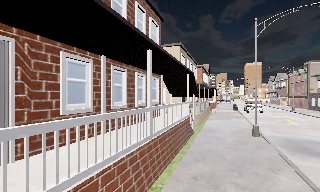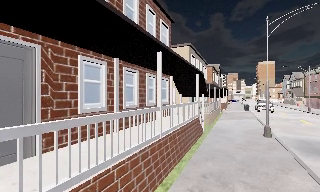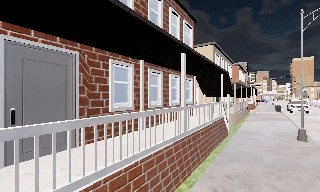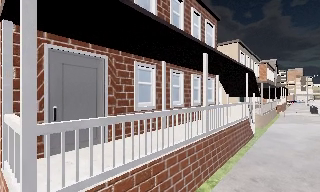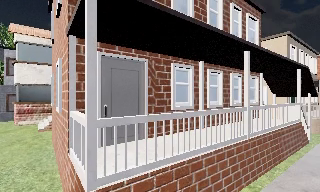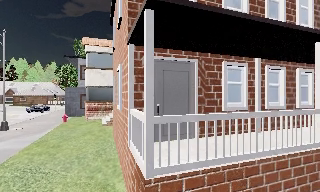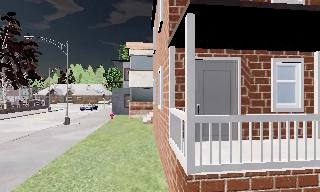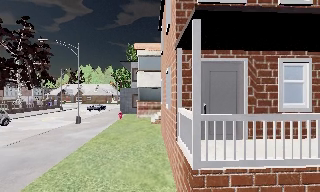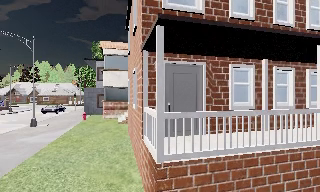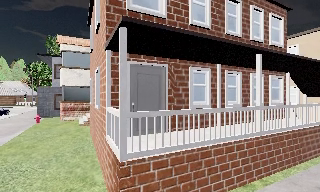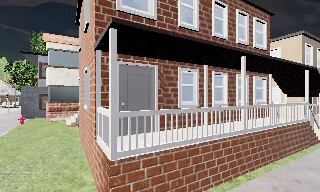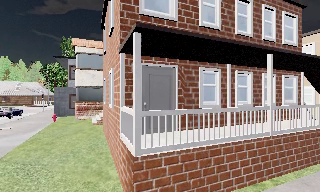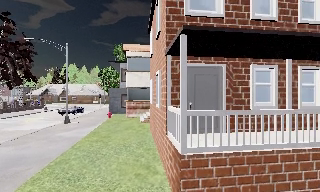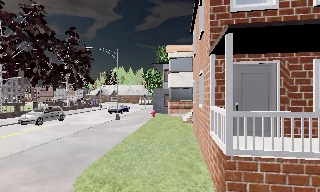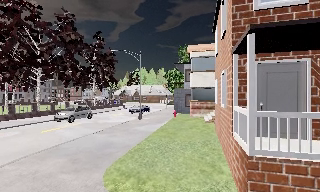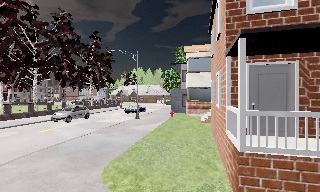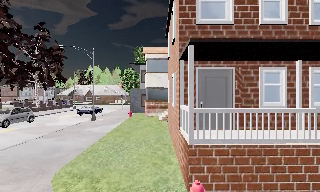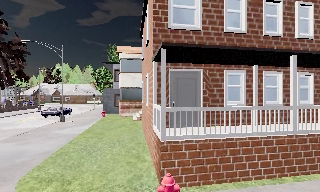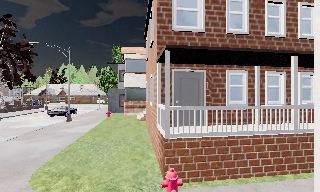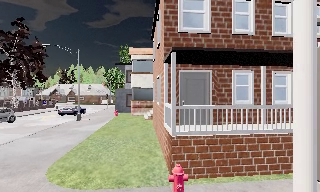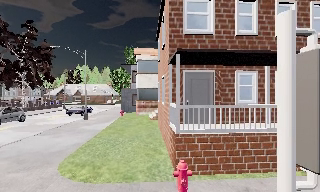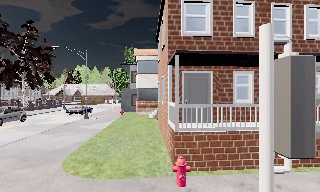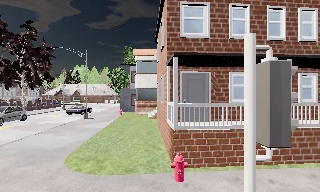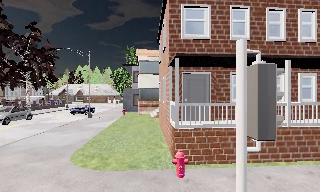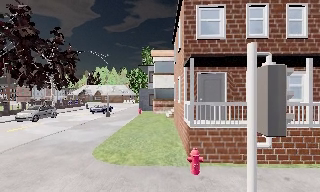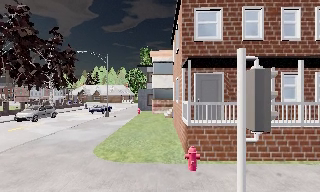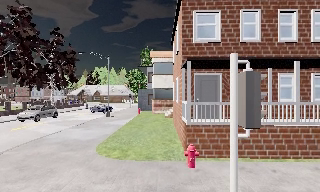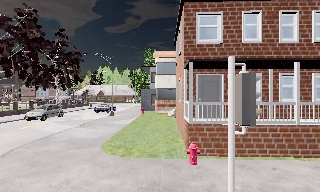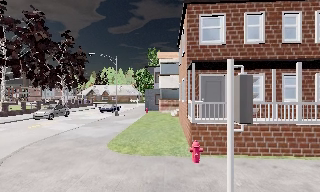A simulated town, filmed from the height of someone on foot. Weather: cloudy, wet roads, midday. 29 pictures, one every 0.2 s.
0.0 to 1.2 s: The scene slides to the right, as the camera pans about 65 degrees to its left. It travels backward, about 1 m.
1.2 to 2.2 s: The scene slides to the left, as the camera pans about 15 degrees to its right. It travels backward, about 1 m, so what stands in front gets smaller.
2.2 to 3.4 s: The scene slides to the right, as the camera pans about 15 degrees to its left. It travels backward, about 1 m, so what stands in front gets smaller.
3.4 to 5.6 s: The scene slides to the right, as the camera pans about 15 degrees to its left. It travels backward, about 2.5 m, so what stands in front gets smaller.
The film runs backward here.
